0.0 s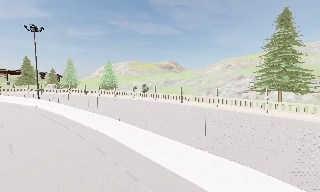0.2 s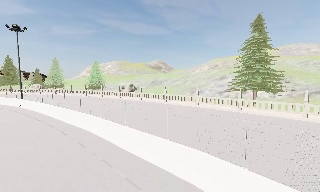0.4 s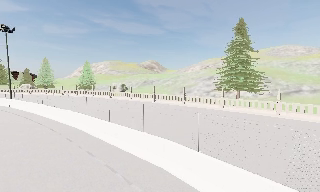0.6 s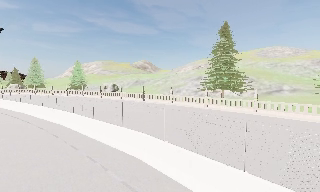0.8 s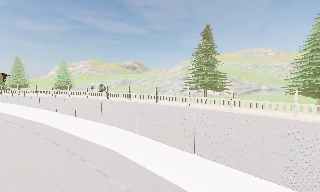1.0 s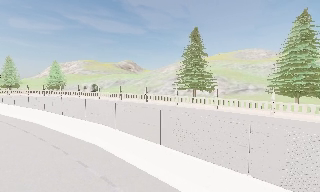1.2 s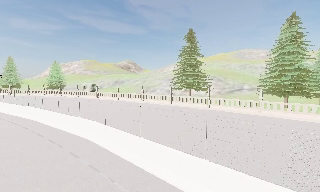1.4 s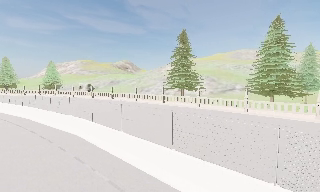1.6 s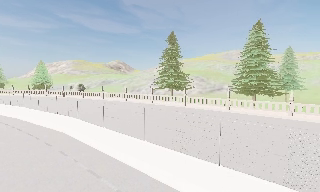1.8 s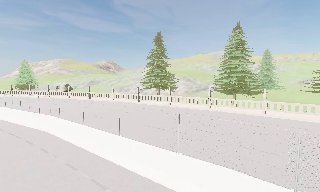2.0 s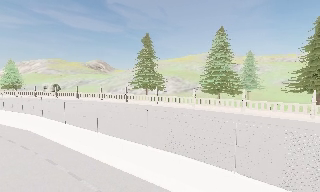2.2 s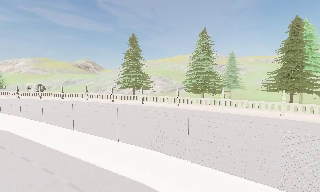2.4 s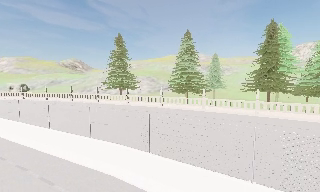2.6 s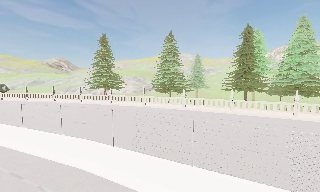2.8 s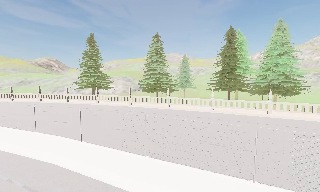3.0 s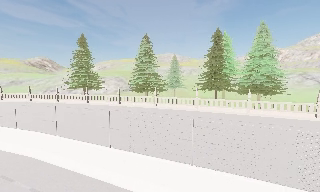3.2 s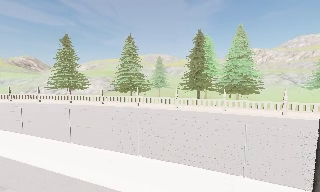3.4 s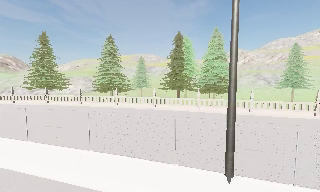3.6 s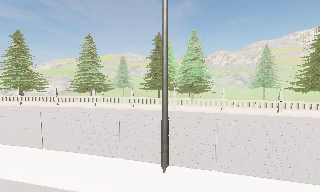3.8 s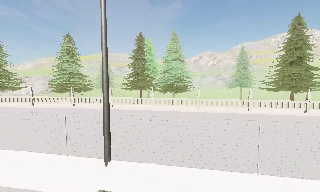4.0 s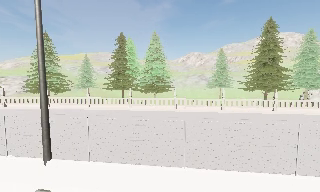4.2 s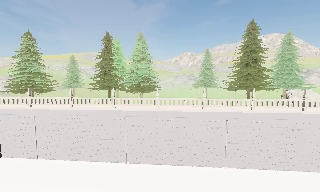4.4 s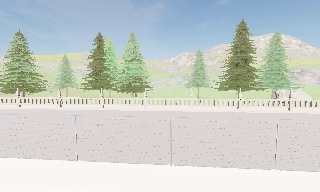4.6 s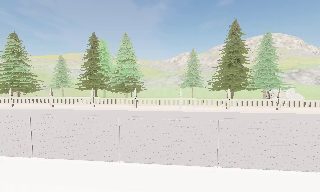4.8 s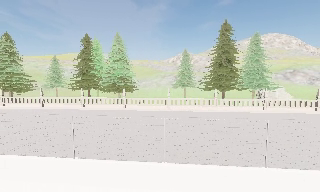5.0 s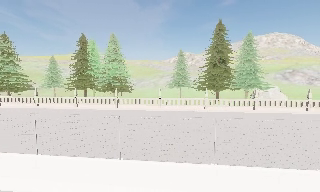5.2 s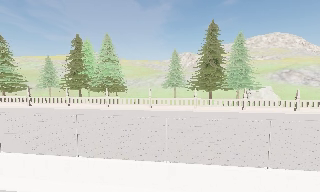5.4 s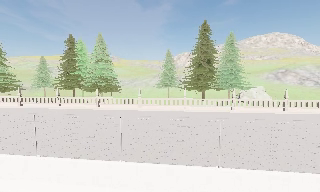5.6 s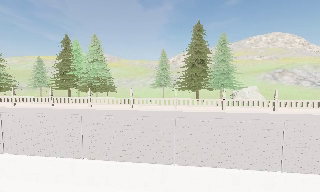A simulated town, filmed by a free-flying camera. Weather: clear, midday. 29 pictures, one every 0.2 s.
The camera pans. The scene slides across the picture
to the left.
The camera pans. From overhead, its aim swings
clockwise.
0.0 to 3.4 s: The camera swings to its right by about 45 degrees, and the scene slides to the left. It travels to its right and backward, about 20 m, so close, fixed things drift to the left.
3.4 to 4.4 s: The camera pans to its right, which is clockwise from overhead, by about 15 degrees. It travels to its right, about 8 m, so close, fixed things drift to the left.
4.4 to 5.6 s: The camera travels to its right, about 9 m, so close, fixed things drift to the left.
The film runs forward here.
